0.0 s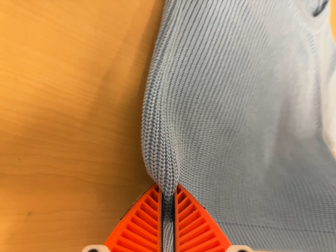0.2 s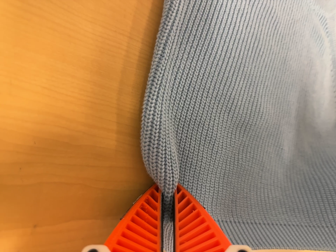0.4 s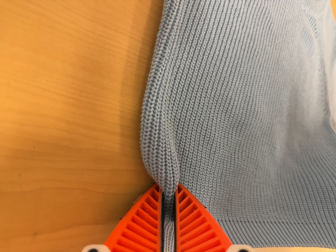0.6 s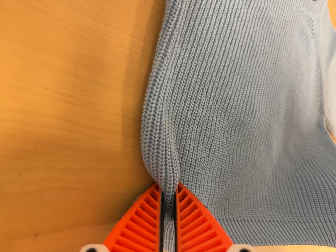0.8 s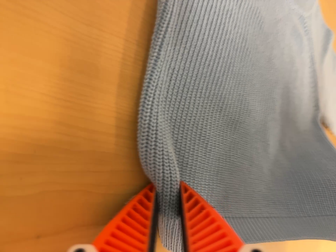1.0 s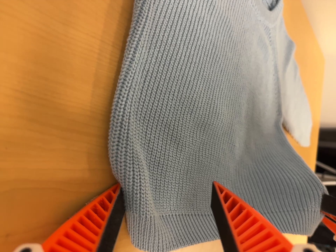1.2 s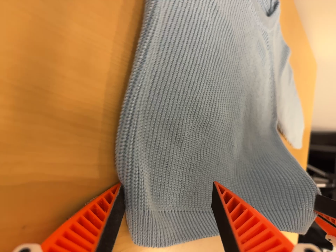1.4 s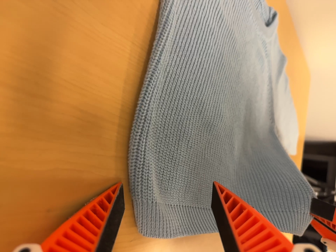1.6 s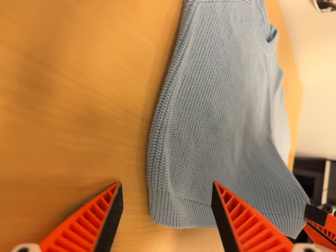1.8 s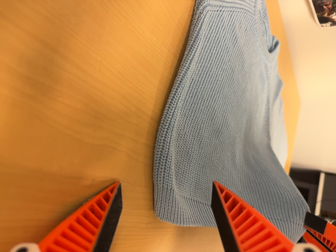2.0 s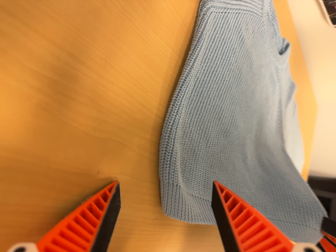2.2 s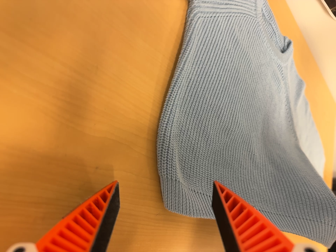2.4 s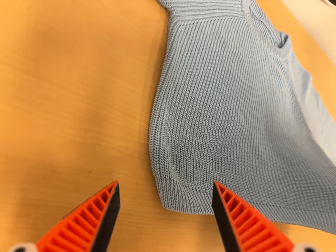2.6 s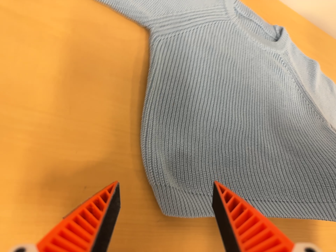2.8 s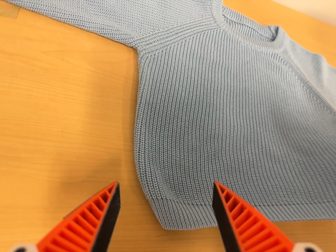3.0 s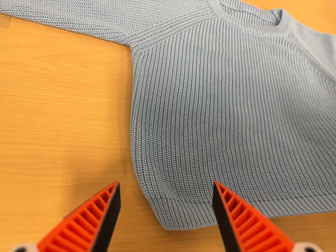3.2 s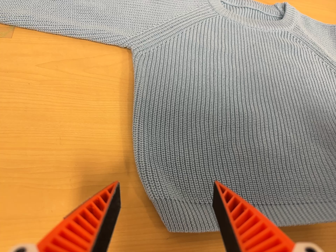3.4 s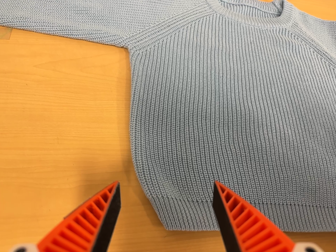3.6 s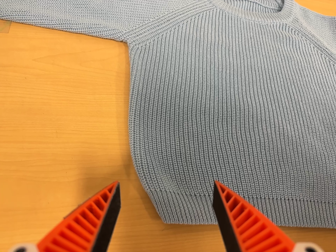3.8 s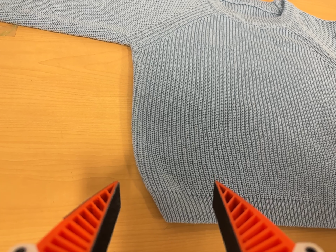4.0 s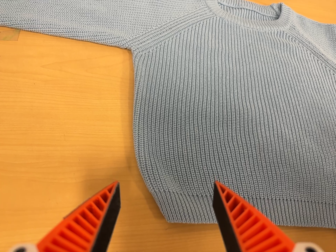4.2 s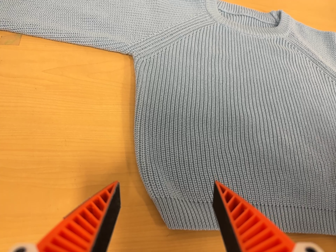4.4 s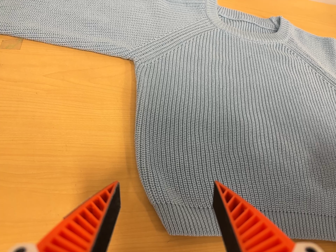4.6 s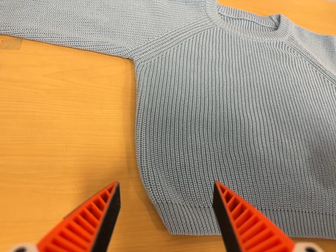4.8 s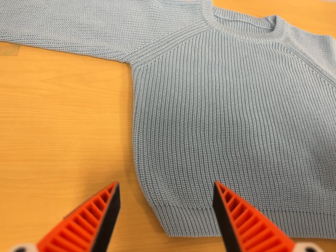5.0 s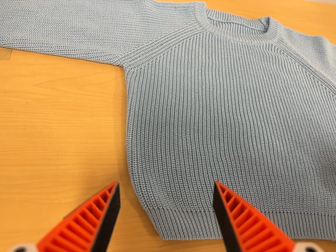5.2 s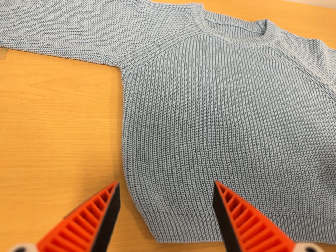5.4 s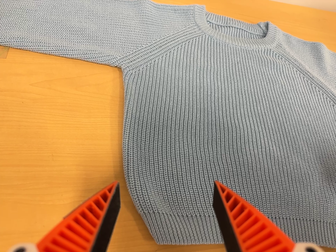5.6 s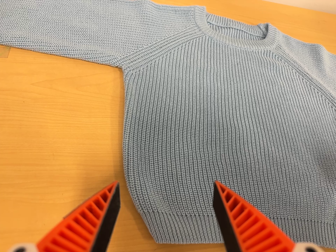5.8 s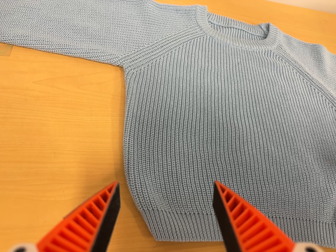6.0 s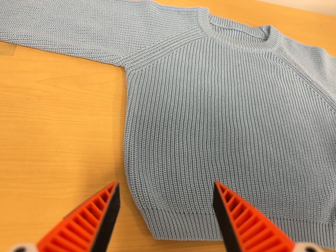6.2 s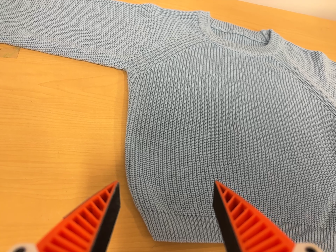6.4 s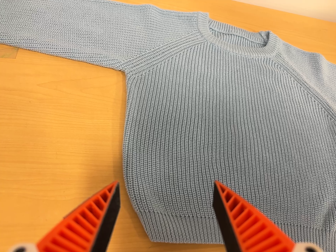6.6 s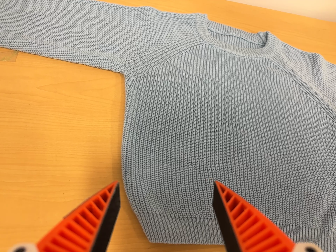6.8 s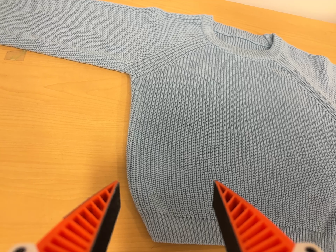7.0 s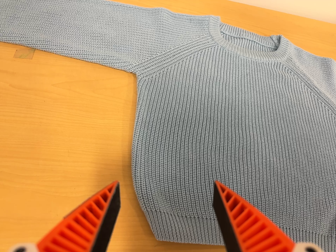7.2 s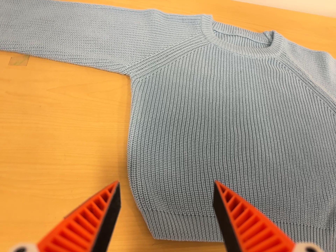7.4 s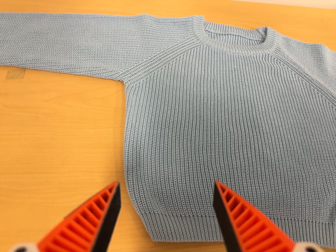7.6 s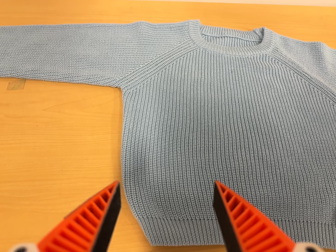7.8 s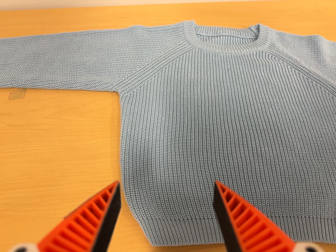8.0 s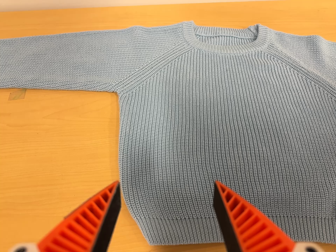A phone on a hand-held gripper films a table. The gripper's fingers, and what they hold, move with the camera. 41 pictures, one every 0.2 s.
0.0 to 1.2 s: The scene slides to the left, as the camera pans about 10 degrees to its right.
1.2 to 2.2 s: The camera travels backward and toward the bottom of its view, about 9 cm, so what stands in front gets smaller. Its aim tips toward the top of its view by about 10 degrees.
2.2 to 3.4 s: The camera pans to its left by about 25 degrees. It travels to its right, about 18 cm. Its aim tips toward the top of its view by about 10 degrees. It rolls about its line of sight by about 30 degrees, and the scene rotates counterclockwise.
3.4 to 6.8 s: The camera shifts only a little, or ends up much as it began.
6.8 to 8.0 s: The camera travels to its right, about 7 cm. It rolls about its line of sight by about 10 degrees, and the scene rotates counterclockwise.
The film runs backward here.
